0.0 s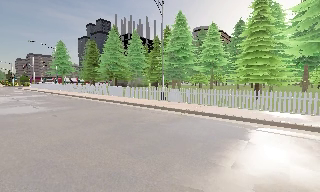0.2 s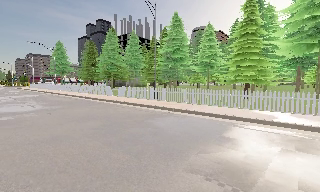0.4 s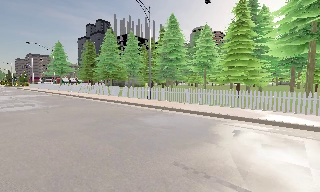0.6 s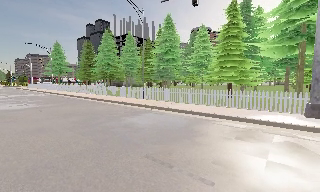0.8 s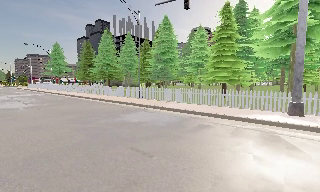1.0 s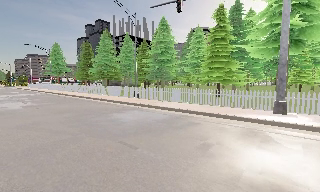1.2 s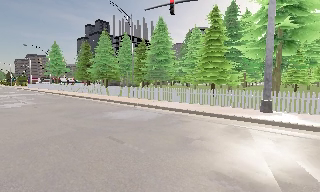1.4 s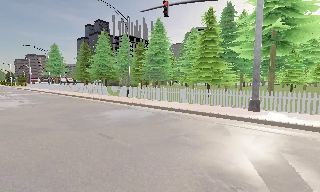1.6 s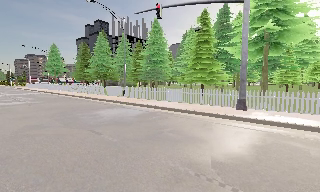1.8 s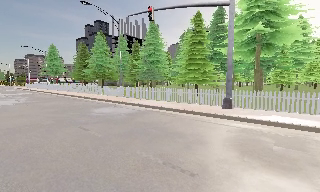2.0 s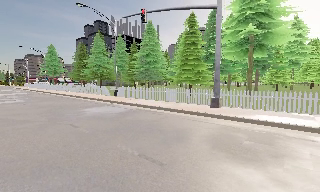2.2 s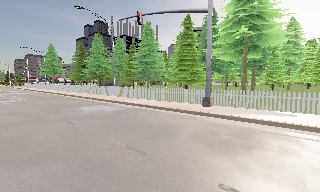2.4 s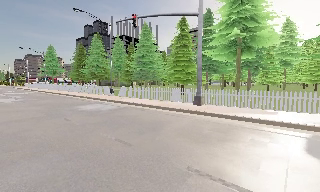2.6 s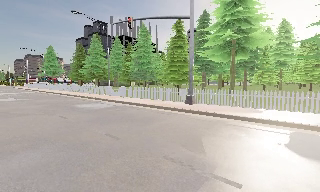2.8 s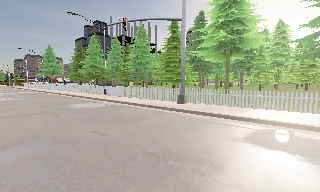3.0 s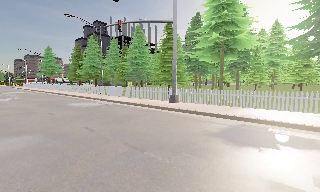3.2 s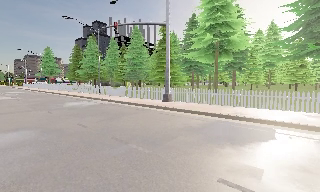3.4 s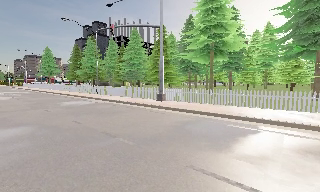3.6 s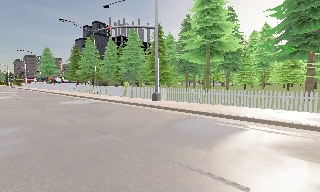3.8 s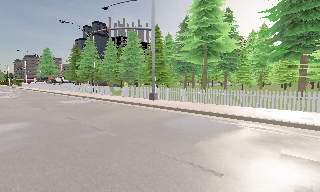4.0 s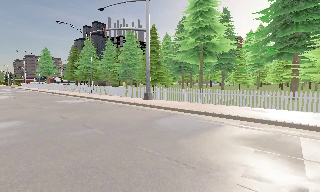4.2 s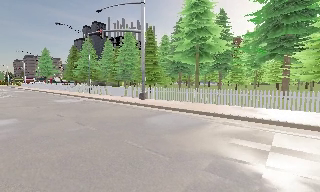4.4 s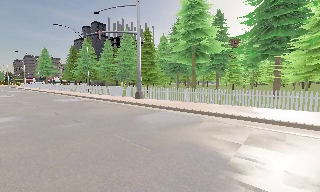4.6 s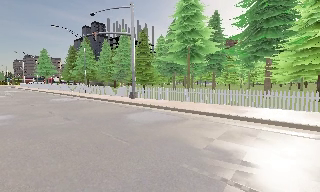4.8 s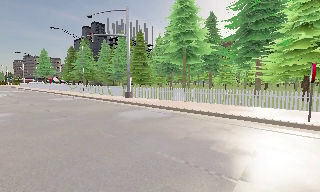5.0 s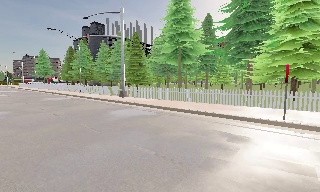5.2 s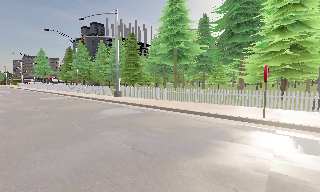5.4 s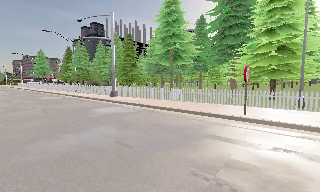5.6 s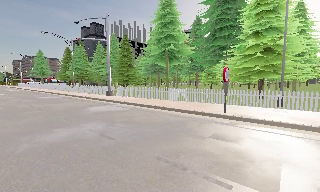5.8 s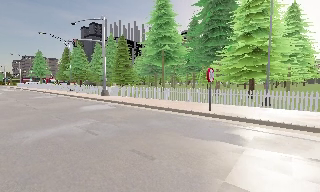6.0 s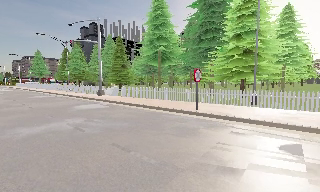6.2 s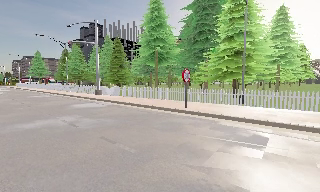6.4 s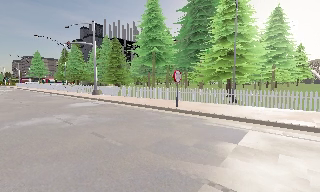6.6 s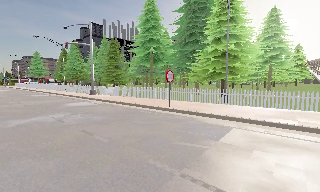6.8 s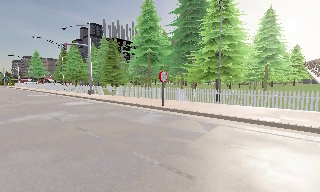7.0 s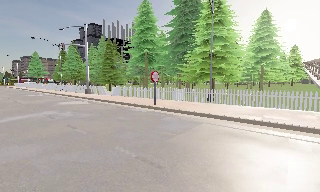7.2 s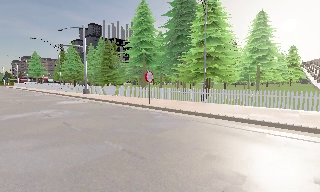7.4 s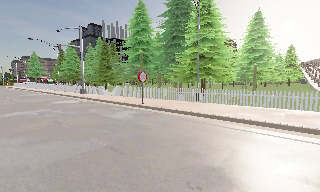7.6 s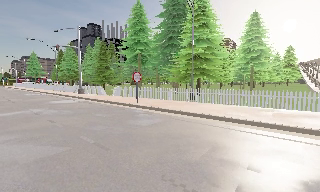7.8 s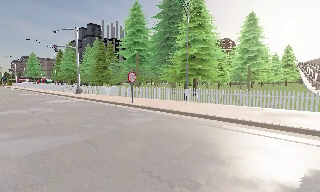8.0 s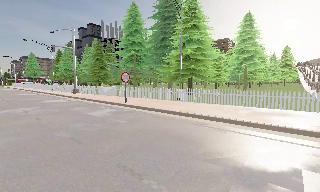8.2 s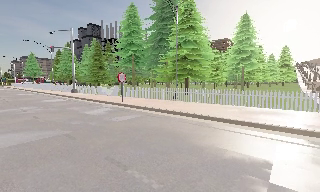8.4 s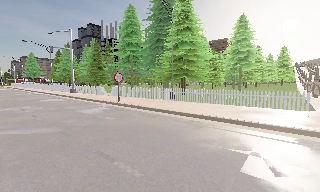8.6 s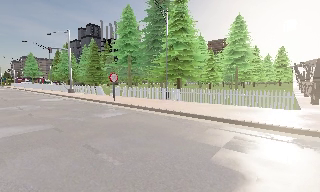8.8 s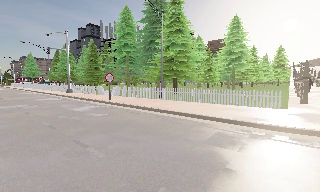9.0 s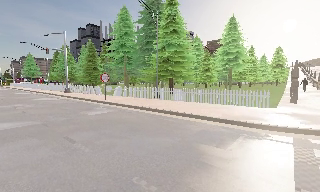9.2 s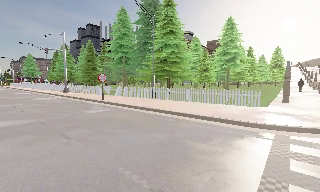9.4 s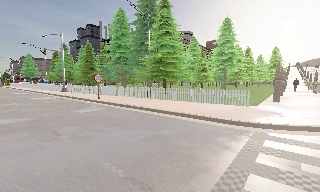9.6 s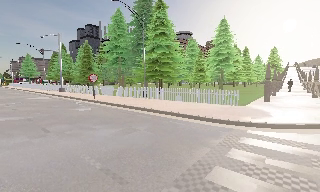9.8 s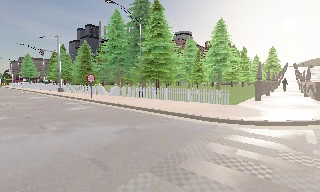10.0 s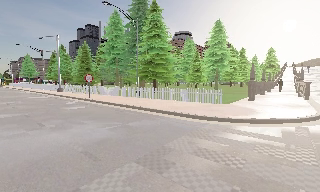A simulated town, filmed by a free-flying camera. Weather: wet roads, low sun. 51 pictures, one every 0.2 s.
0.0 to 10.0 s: The camera travels to its right and backward, about 30 m, so close, fixed things drift to the left.
The film runs backward here.
